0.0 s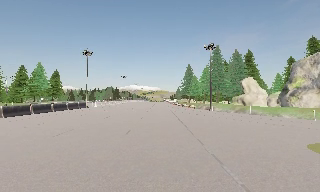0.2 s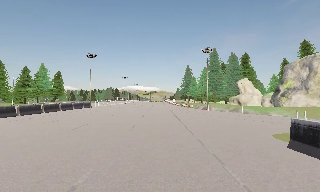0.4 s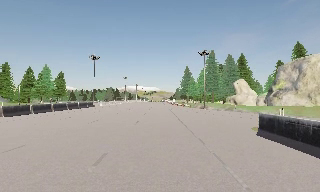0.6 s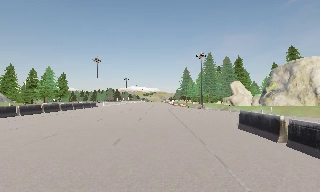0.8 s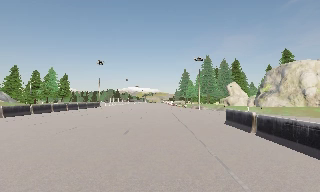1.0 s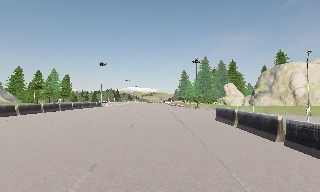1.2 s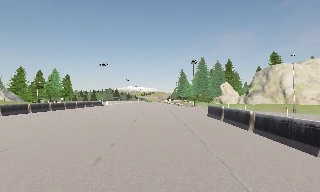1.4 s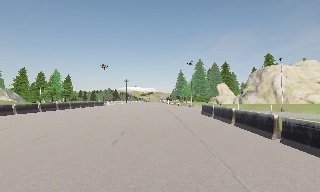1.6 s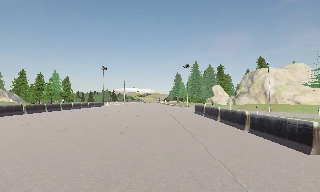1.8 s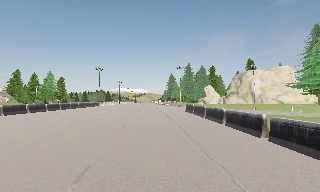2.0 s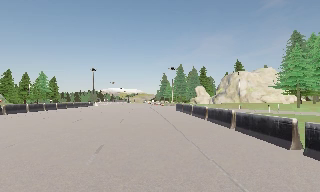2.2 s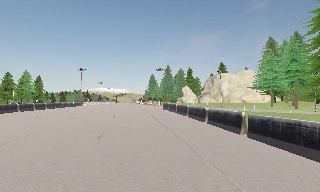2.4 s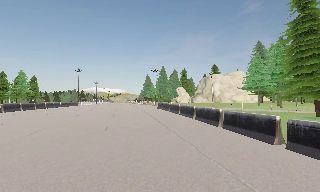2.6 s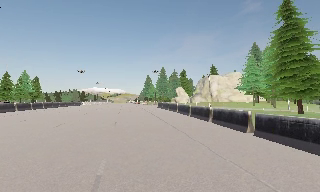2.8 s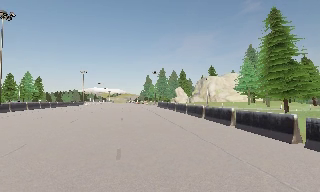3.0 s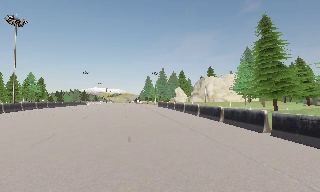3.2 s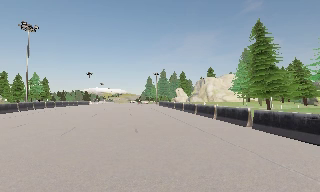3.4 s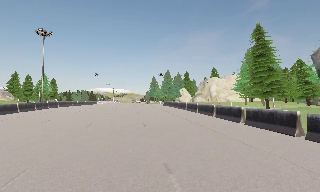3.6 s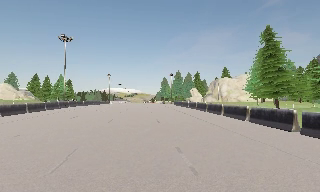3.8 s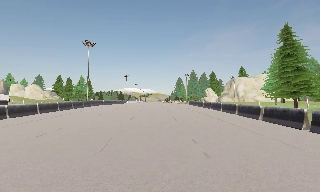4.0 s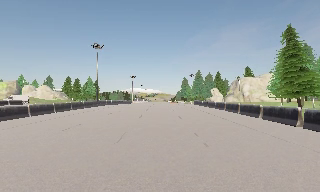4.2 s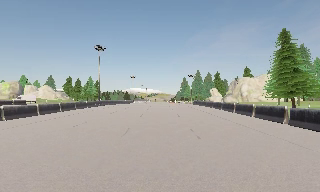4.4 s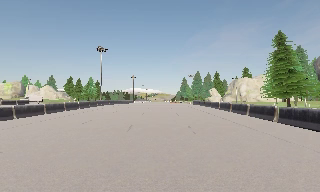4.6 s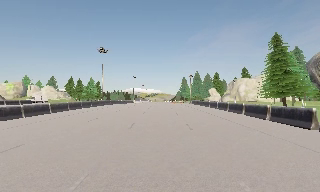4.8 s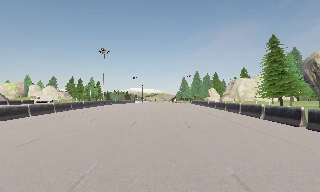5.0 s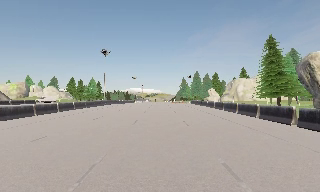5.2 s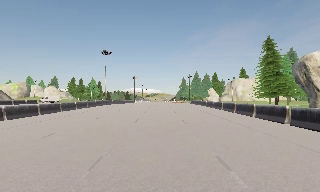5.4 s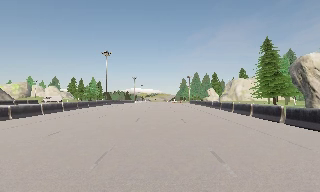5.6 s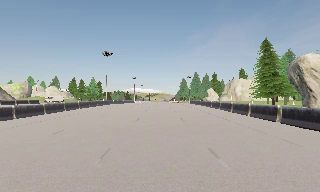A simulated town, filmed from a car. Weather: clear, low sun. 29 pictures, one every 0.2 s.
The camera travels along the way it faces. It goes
backward.
0.0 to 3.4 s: The camera swings to its right by about 10 degrees, and the scene slides to the left. It travels backward, about 30 m, so what stands in front gets smaller.
3.4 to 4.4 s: The scene slides to the right, as the camera pans about 10 degrees to its left. It travels backward, about 6 m, so what stands in front gets smaller.
4.4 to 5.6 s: The camera travels backward, about 3.5 m, so what stands in front gets smaller. It loses speed.
The film runs backward here.
